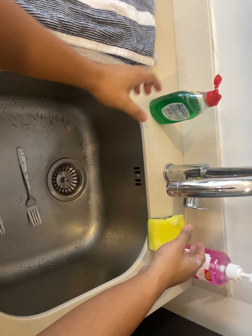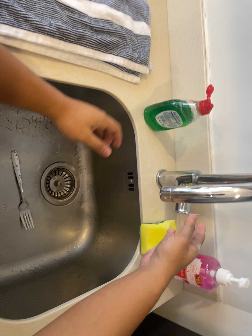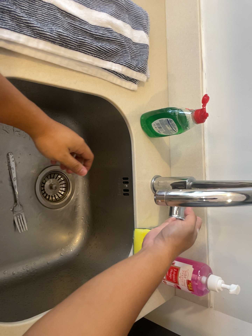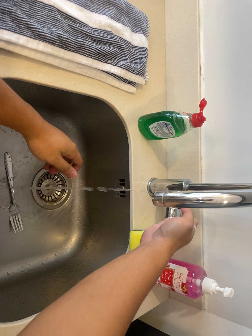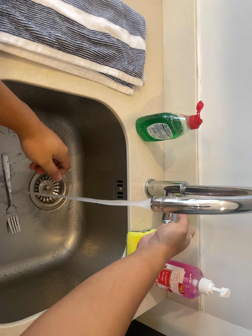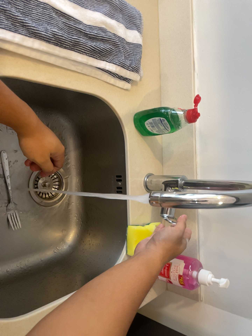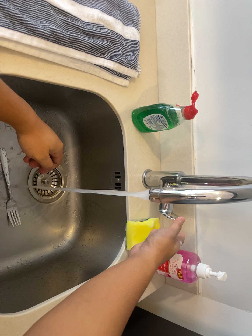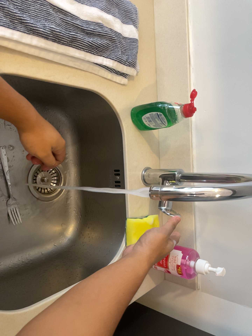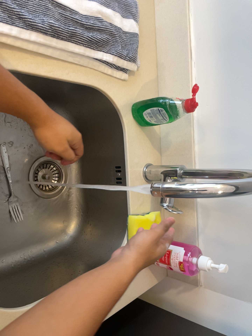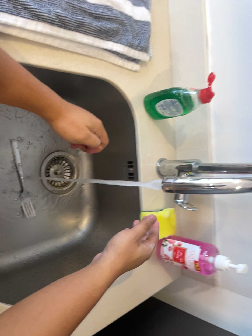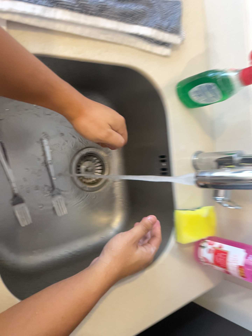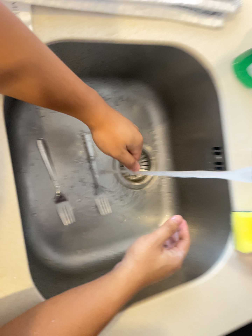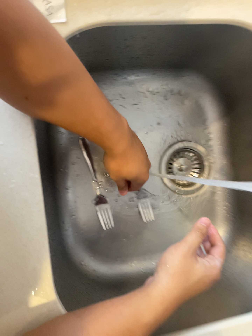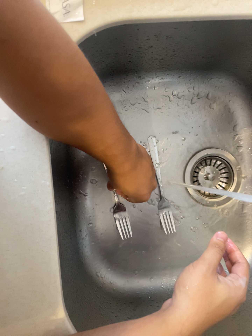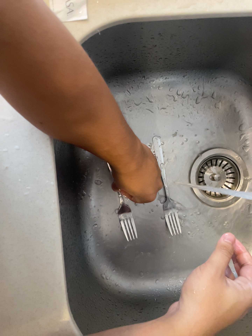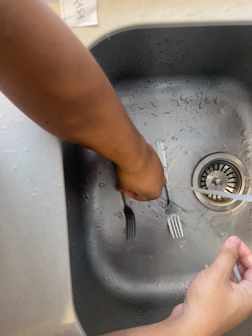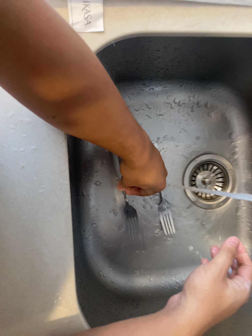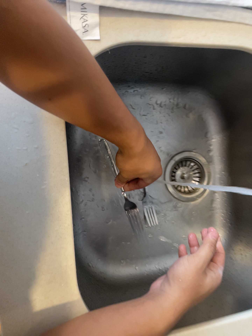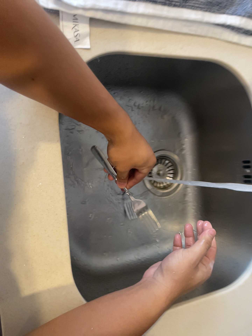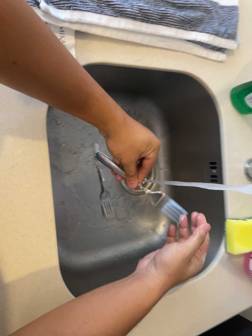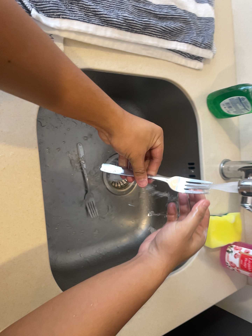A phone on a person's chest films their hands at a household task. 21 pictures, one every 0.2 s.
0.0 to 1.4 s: The camera shifts only a little, or ends up much as it began.
1.4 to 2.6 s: The camera swings to its left by about 45 degrees, and the scene slides to the right. It travels forward and to its right, about 22 cm.
2.6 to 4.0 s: The camera swings to its right by about 30 degrees, and the scene slides to the left. It travels backward and to its left, about 20 cm, so what stands in front gets smaller.
The film runs backward here.
